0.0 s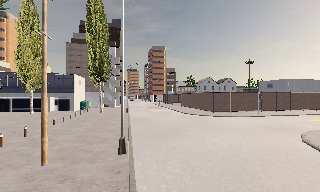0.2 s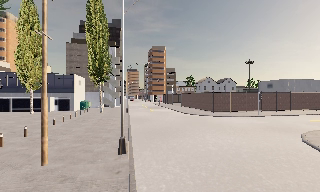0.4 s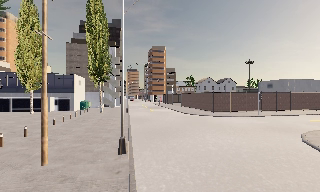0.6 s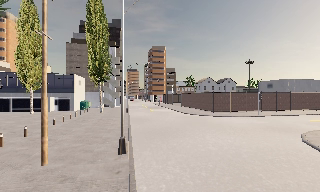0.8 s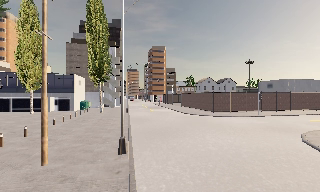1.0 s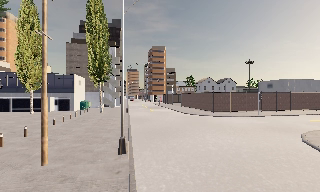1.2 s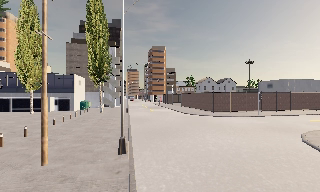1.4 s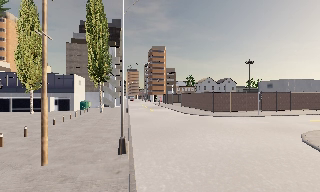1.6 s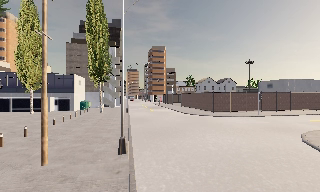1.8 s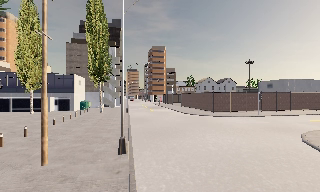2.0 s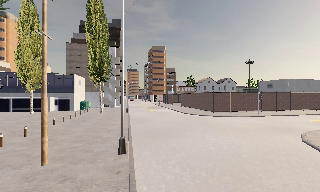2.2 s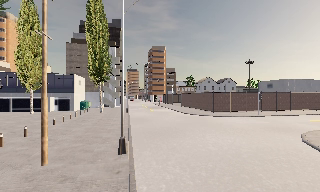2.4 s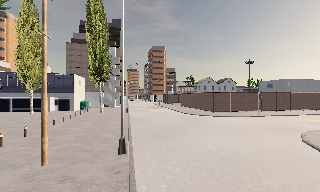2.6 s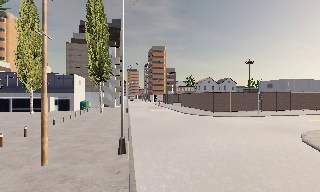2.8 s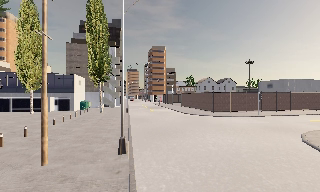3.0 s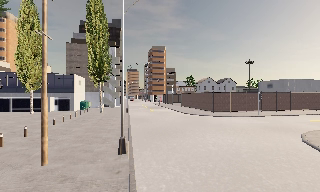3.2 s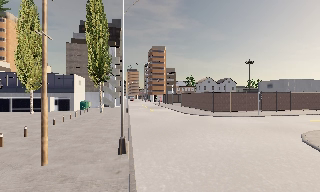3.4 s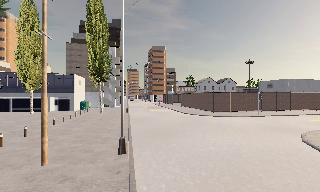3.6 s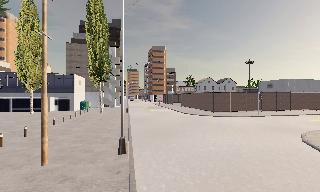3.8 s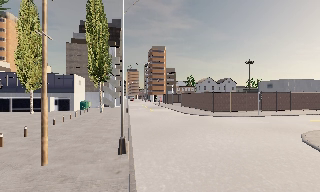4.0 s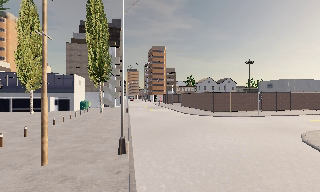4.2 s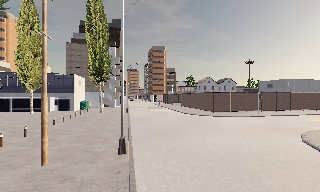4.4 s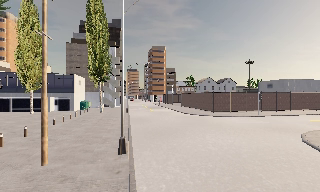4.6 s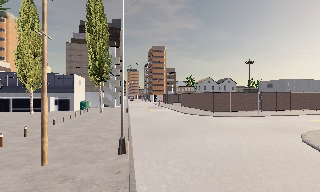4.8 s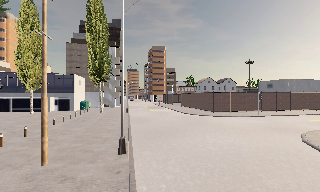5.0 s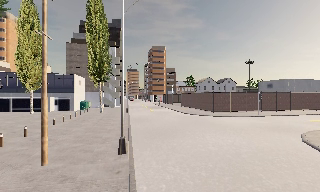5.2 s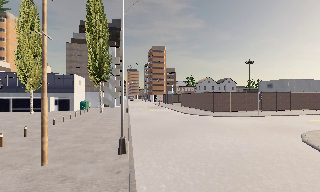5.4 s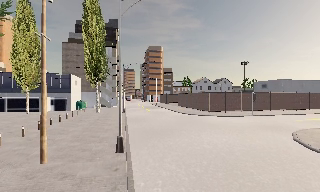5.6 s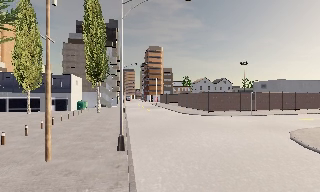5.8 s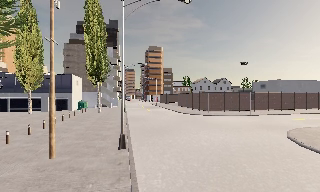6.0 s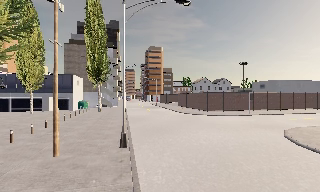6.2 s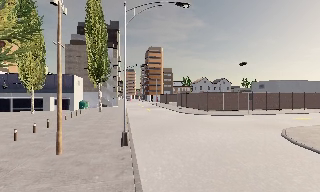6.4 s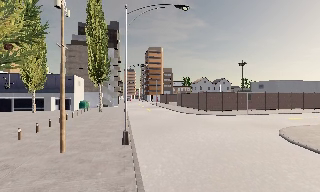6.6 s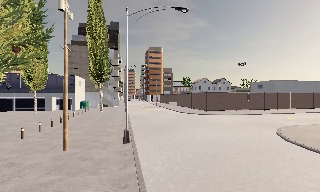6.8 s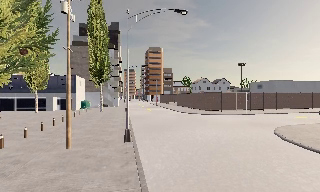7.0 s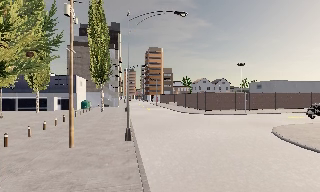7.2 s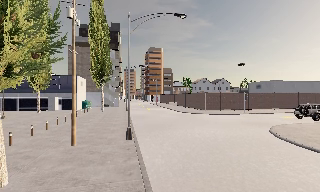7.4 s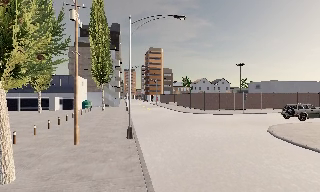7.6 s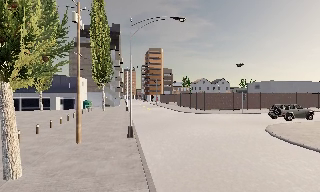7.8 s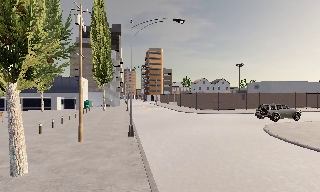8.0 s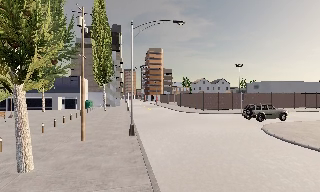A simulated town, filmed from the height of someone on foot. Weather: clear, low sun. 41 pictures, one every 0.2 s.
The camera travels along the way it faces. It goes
backward.
0.0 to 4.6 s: The camera keeps its place and its aim.
4.6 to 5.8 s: The camera travels backward, about 0.5 m, so what stands in front gets smaller. It gains speed.
5.8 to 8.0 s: The camera travels backward, about 2.5 m, so what stands in front gets smaller.
The film runs backward here.
